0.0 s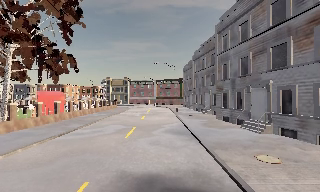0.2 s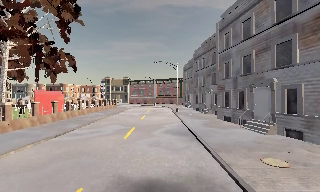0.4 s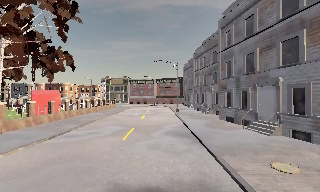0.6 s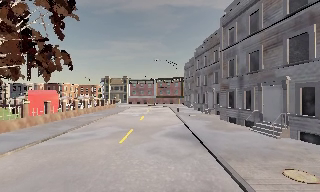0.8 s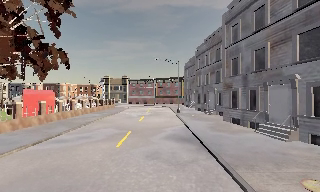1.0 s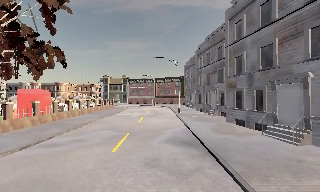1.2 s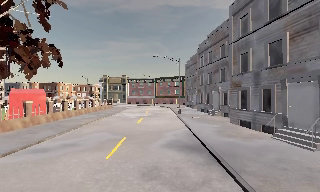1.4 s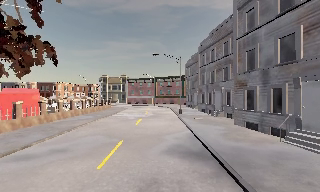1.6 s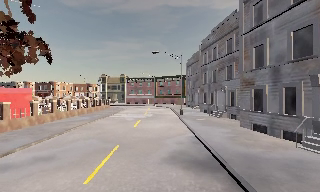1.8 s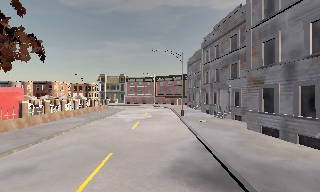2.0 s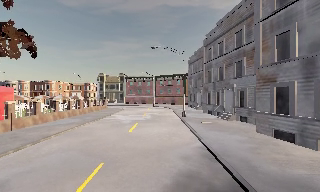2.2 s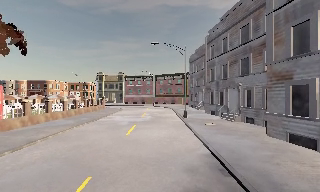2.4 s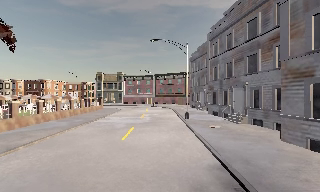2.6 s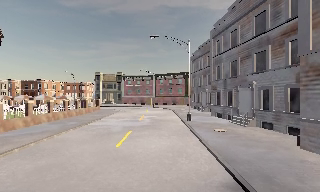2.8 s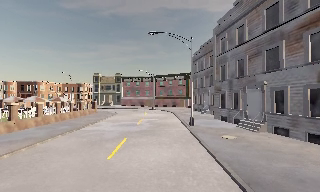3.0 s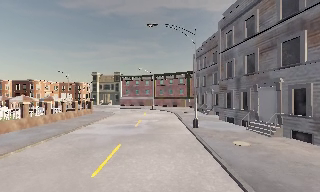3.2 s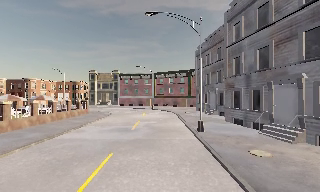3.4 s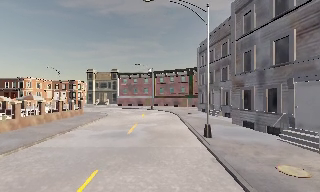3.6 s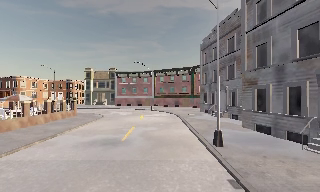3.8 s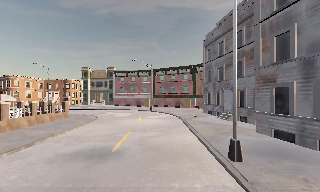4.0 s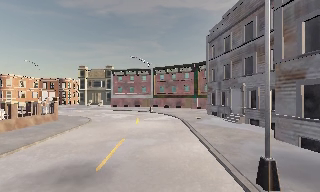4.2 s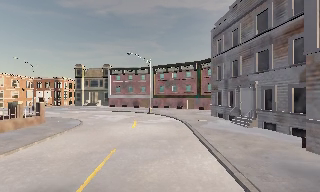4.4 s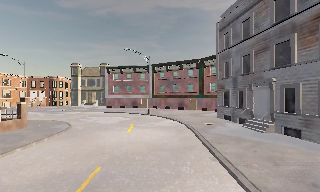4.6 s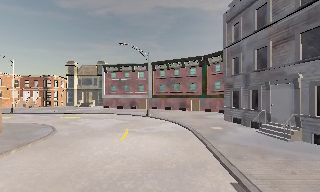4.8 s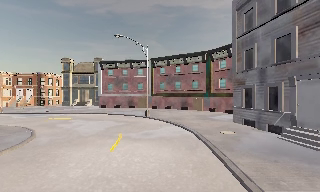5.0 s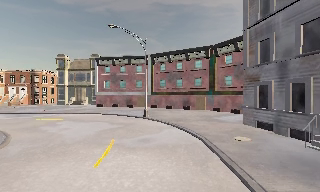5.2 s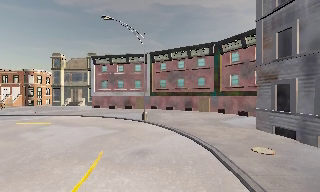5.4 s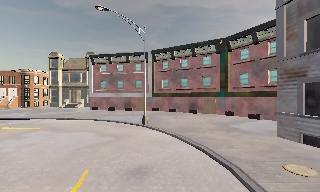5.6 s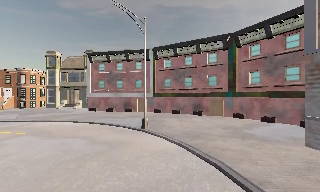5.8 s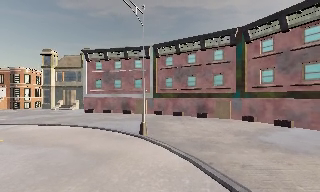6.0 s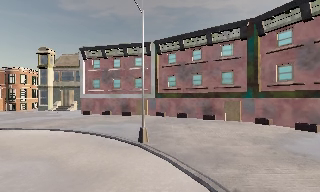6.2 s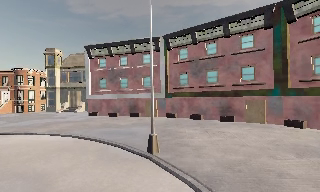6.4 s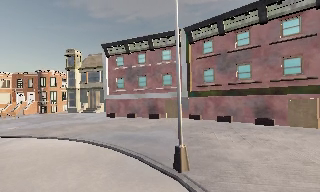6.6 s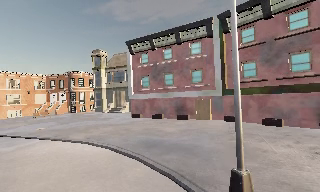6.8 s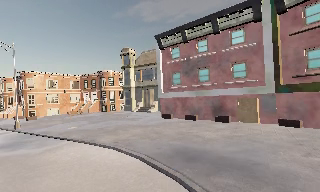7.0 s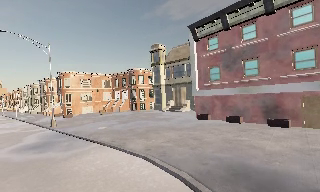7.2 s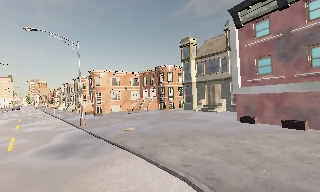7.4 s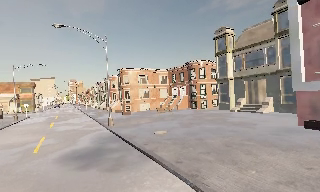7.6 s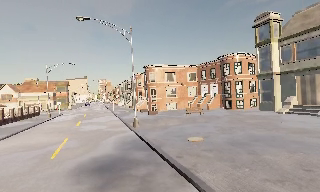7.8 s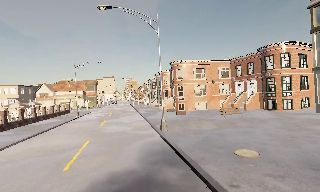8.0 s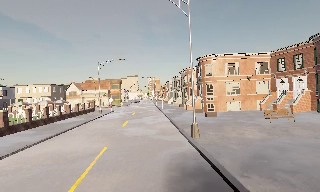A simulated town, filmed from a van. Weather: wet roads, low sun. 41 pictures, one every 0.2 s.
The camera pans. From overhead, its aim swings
counterclockwise.
The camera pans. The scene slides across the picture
to the right.
0.0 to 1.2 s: The camera travels forward, about 3.5 m, so what stands in front looms larger. It gains speed.
1.2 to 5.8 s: The camera travels forward, about 30 m, so what stands in front looms larger. It gains speed.
5.8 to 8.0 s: The camera swings to its left by about 85 degrees, and the scene slides to the right. It travels forward, about 18 m.
The film runs forward here.
